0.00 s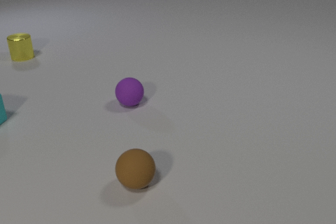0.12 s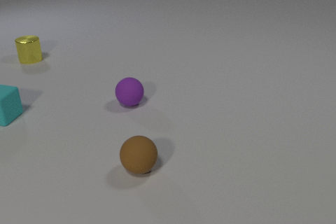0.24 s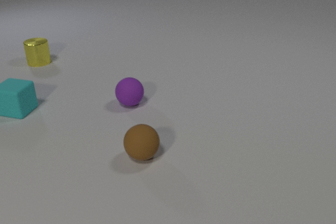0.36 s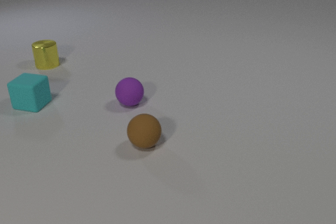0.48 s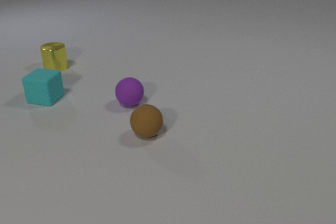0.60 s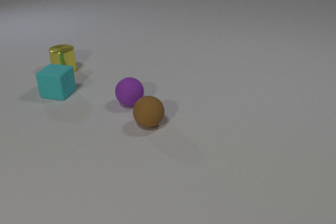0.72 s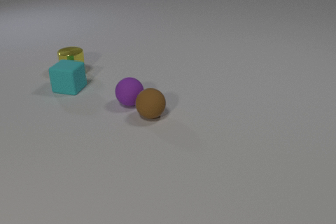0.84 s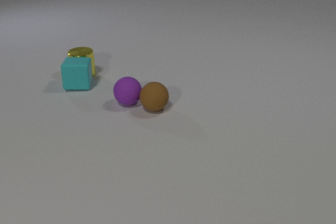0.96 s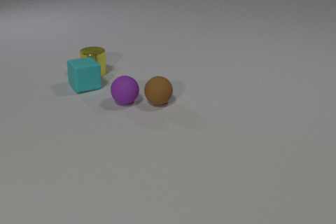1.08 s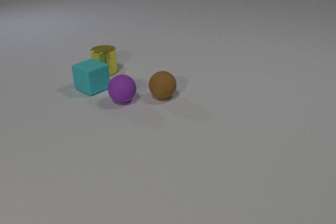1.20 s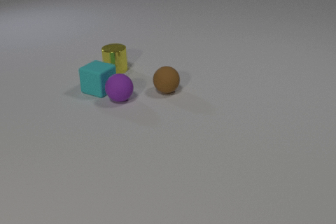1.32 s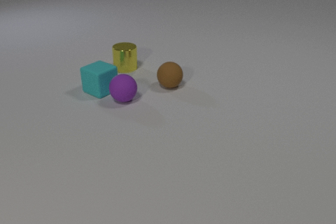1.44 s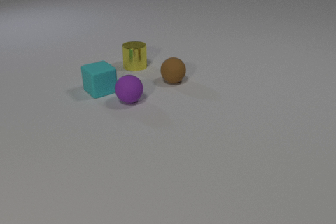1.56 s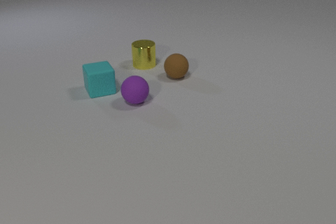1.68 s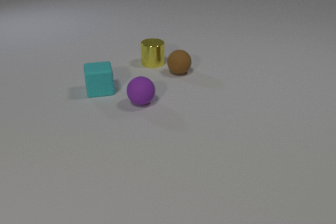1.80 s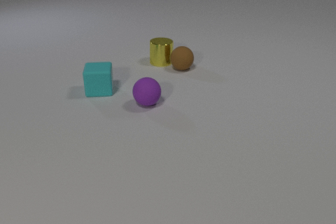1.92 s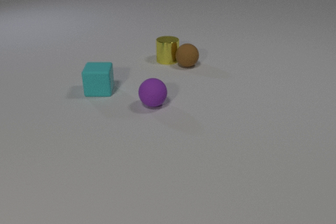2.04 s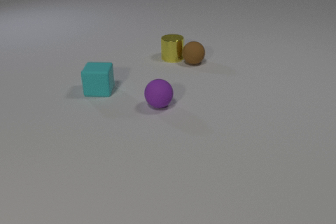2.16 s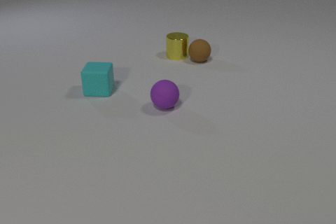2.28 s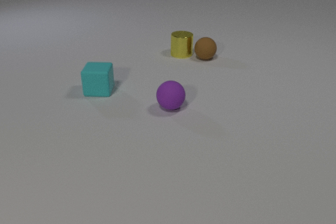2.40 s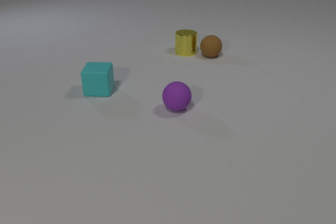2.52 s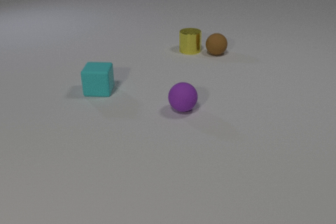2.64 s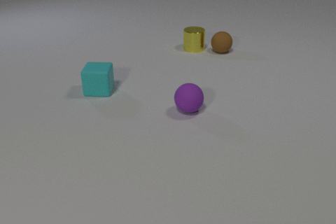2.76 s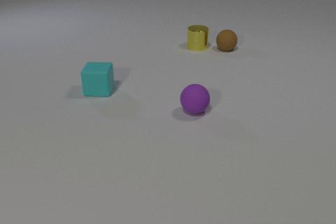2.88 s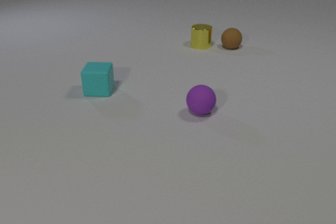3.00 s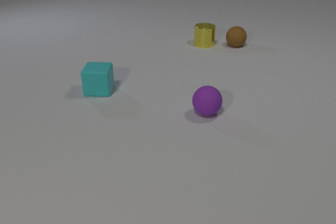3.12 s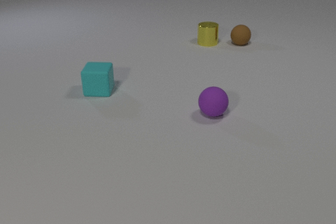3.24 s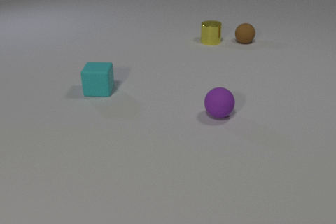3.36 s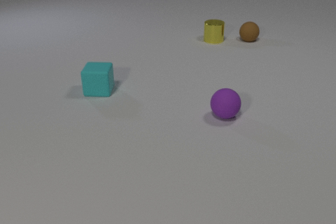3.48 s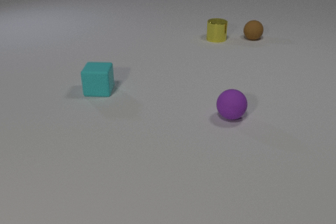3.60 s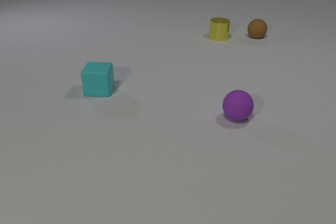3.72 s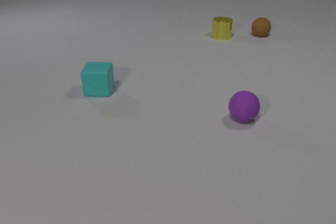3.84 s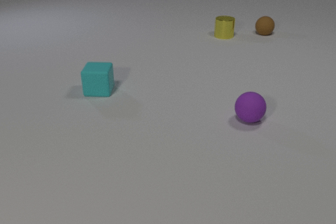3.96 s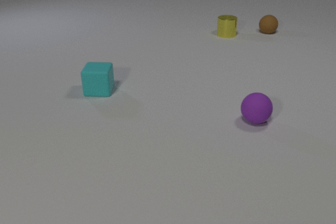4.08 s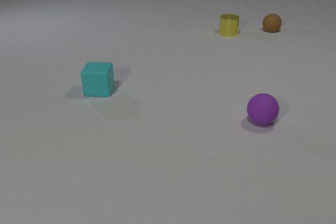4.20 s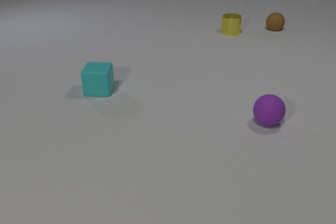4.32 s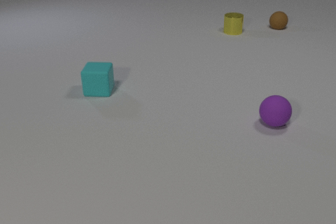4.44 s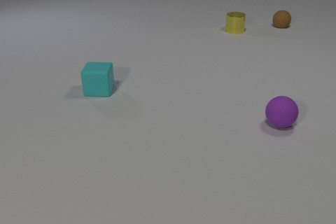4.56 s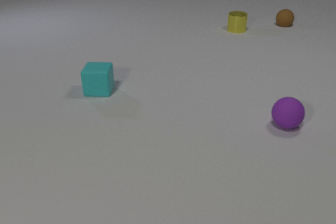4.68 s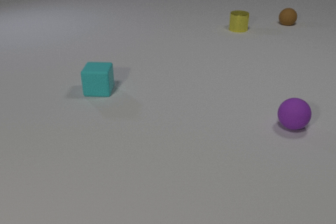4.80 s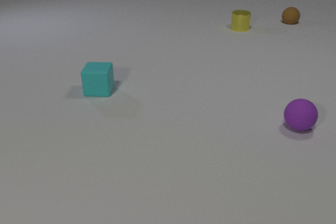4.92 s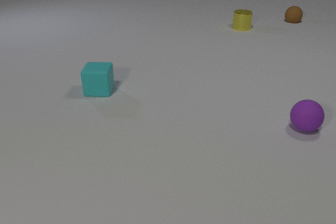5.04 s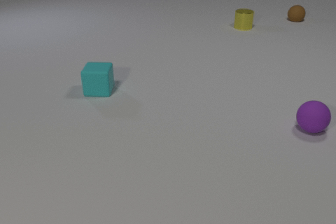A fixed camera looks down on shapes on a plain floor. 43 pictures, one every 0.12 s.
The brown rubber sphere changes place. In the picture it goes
away from the camera.
The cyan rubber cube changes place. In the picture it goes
to the right.
0.00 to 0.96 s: The yellow metal cylinder slides to the right and toward the camera. The cyan rubber cube slides to the right and away from the camera, spins so that its near face slides to the right, counterclockwise seen from above. The brown rubber sphere rolls away from the camera. The brown rubber sphere and the purple rubber sphere collide. The yellow metal cylinder and the cyan rubber cube collide.
0.96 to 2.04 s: The yellow metal cylinder slides to the right and away from the camera. The cyan rubber cube slides to the right and toward the camera, spins so that its near face slides to the left, clockwise seen from above. The brown rubber sphere rolls away from the camera. The purple rubber sphere rolls to the right. The cyan rubber cube and the purple rubber sphere collide. The yellow metal cylinder and the brown rubber sphere collide.
2.04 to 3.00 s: The yellow metal cylinder slides away from the camera and to the right. The brown rubber sphere rolls away from the camera and to the right. The purple rubber sphere rolls to the right.
3.00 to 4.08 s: The yellow metal cylinder slides away from the camera and to the right. The brown rubber sphere rolls away from the camera and to the right. The purple rubber sphere rolls to the right.
4.08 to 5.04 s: The yellow metal cylinder slides away from the camera and to the right. The brown rubber sphere rolls away from the camera and to the right. The purple rubber sphere rolls to the right.
What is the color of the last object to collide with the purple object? cyan.
How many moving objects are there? 4.
What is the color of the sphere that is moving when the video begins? brown.
